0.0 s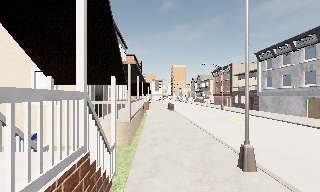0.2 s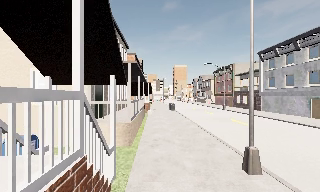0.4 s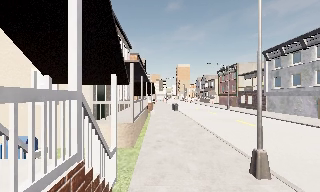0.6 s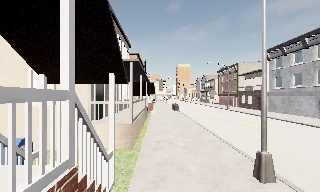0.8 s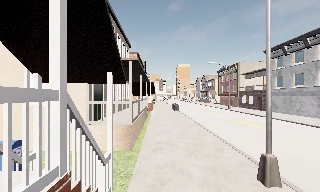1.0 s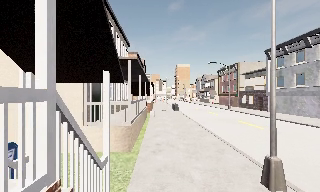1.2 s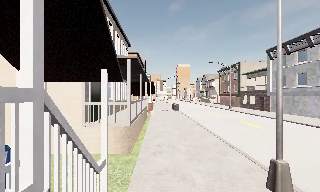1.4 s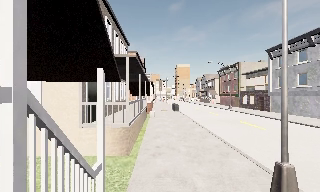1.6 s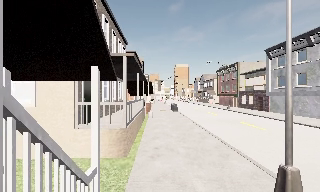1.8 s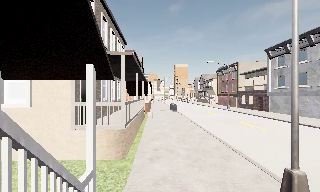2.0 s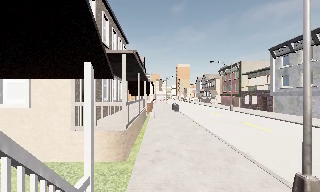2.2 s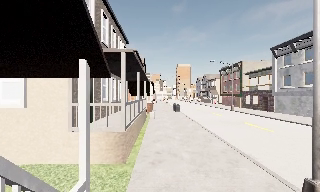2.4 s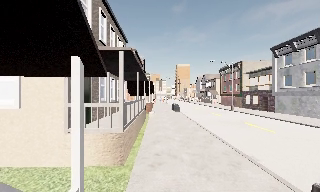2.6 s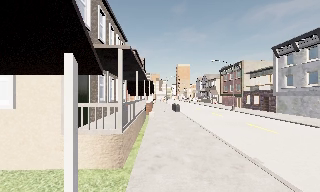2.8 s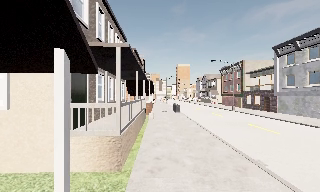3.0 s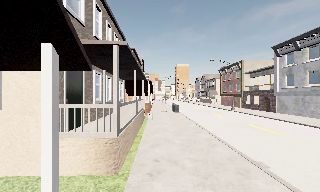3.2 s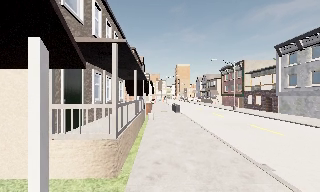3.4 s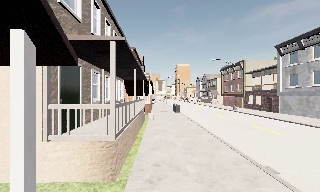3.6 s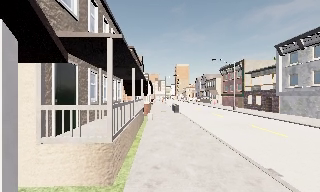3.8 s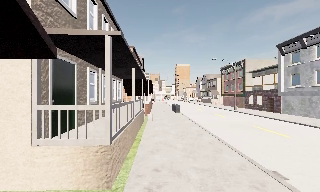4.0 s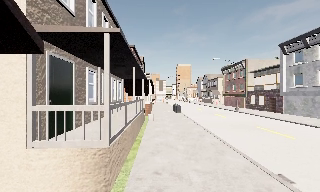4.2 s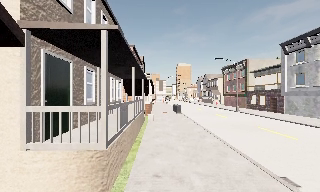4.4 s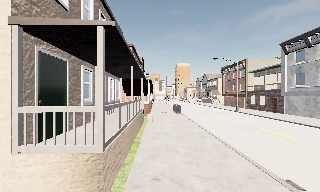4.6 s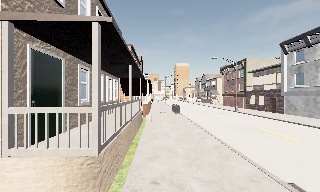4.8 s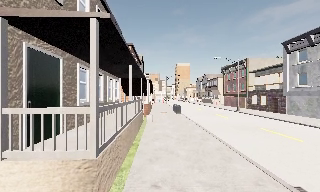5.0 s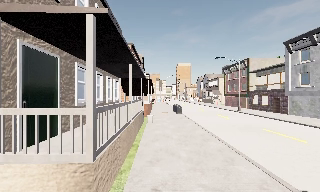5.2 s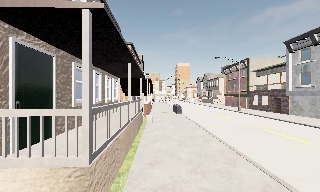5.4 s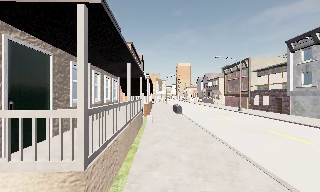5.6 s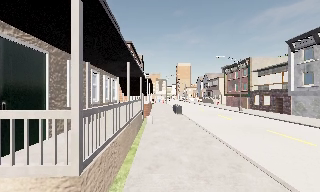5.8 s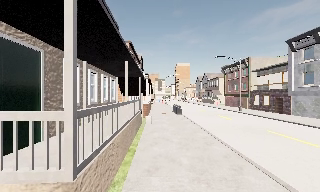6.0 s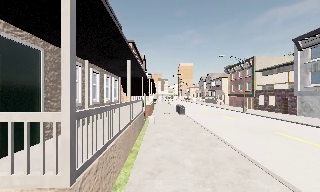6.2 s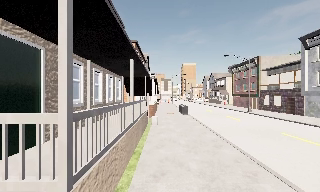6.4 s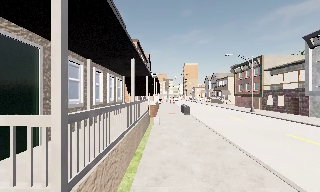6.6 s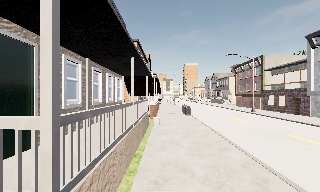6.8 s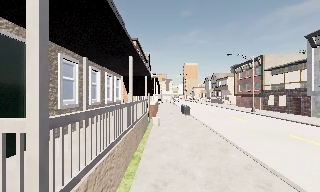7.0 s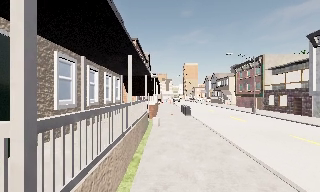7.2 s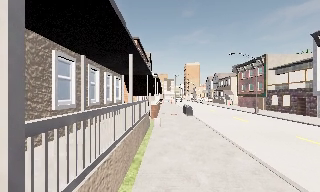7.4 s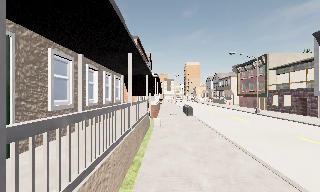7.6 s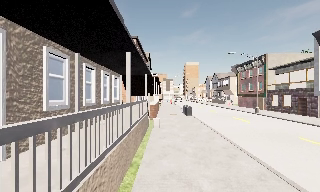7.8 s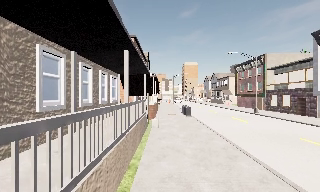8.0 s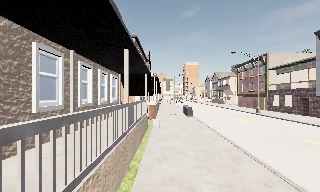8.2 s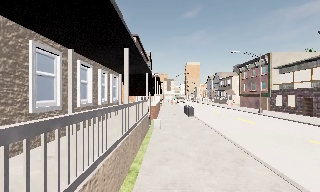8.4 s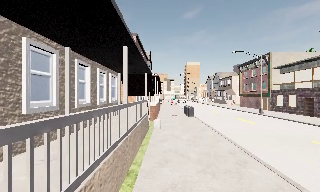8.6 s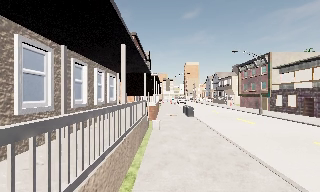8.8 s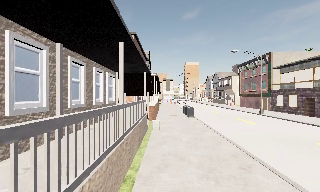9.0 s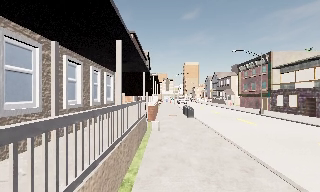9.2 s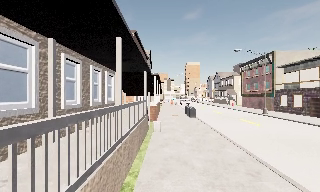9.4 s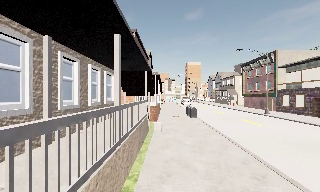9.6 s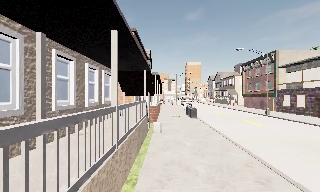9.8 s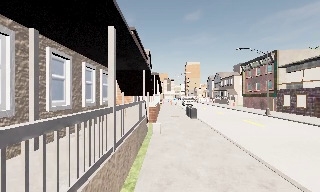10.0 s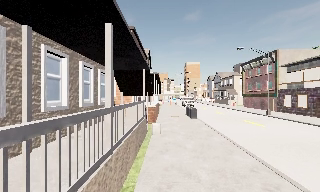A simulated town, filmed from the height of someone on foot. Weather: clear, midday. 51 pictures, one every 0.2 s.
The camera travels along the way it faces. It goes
forward.
0.0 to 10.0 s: The camera travels forward, about 8 m, so what stands in front looms larger.
The film runs forward here.
